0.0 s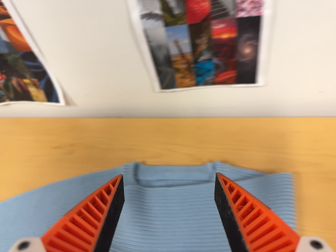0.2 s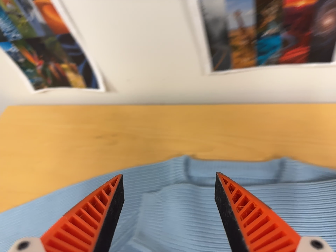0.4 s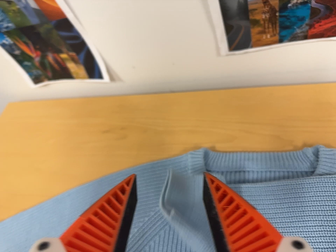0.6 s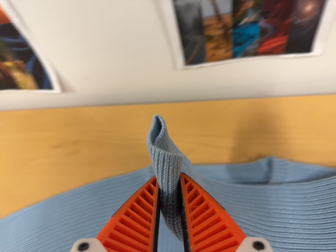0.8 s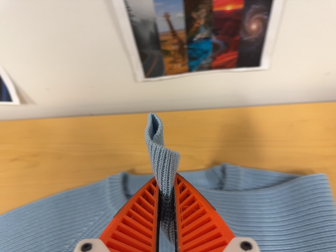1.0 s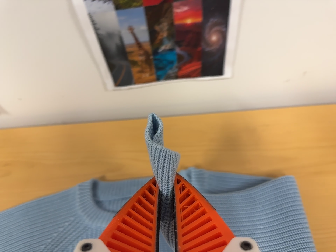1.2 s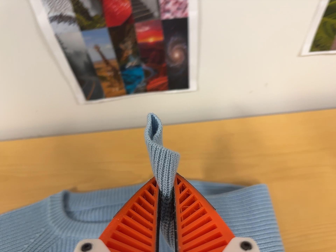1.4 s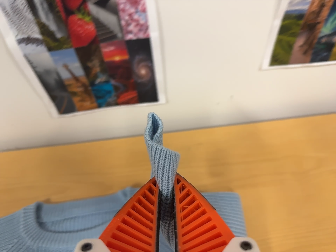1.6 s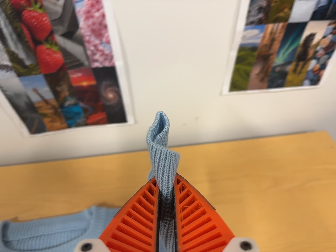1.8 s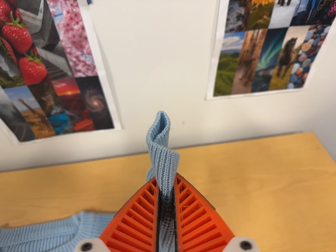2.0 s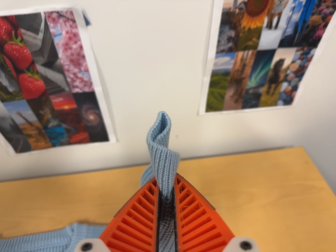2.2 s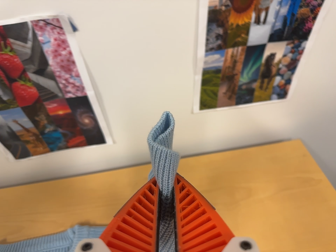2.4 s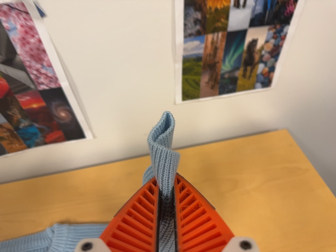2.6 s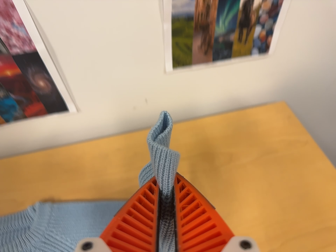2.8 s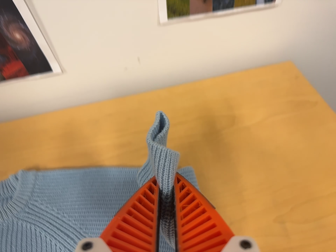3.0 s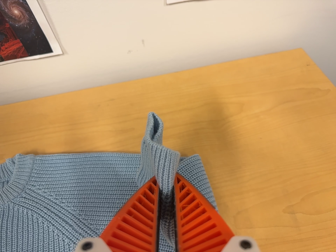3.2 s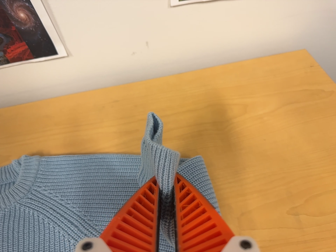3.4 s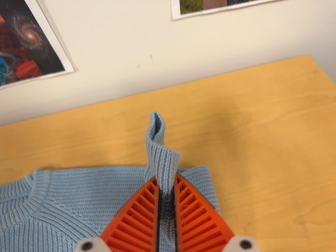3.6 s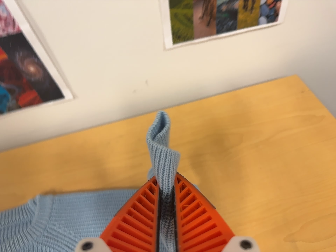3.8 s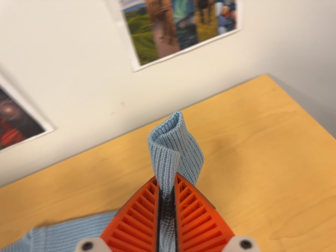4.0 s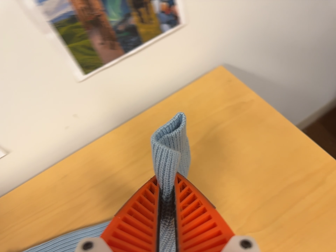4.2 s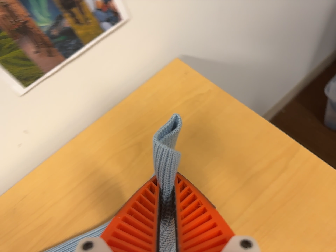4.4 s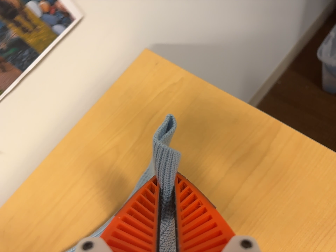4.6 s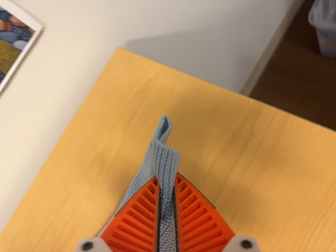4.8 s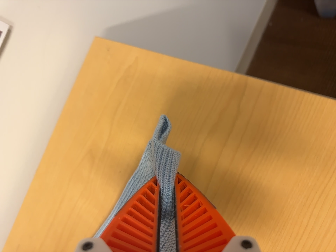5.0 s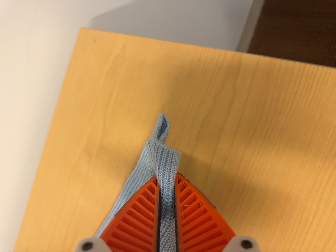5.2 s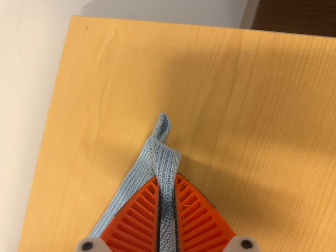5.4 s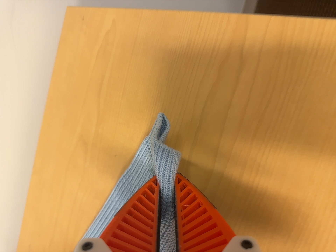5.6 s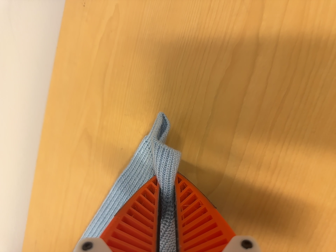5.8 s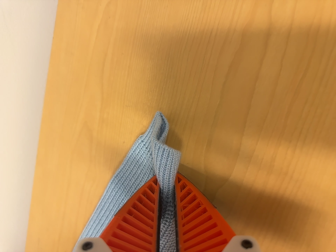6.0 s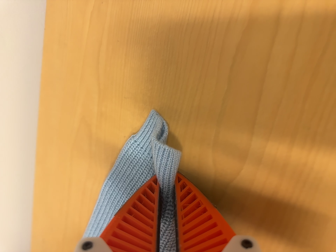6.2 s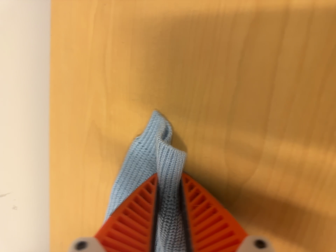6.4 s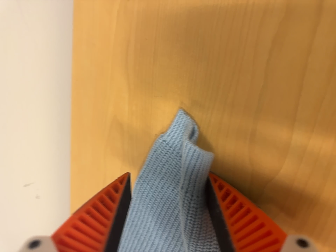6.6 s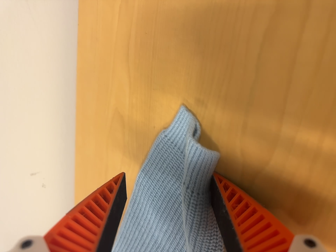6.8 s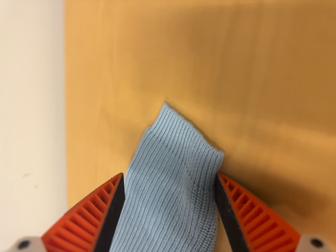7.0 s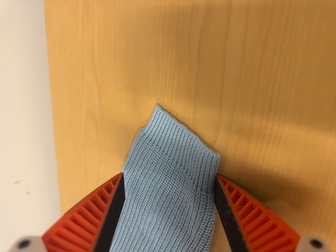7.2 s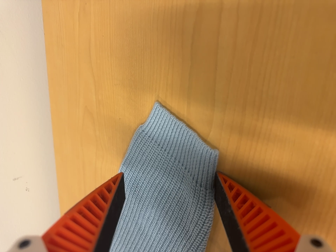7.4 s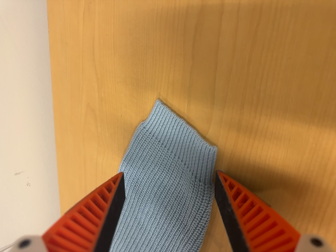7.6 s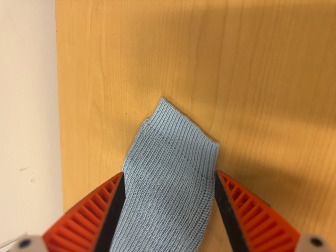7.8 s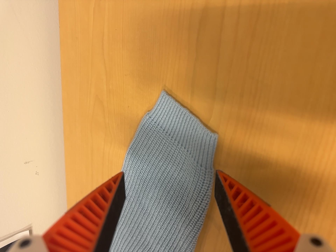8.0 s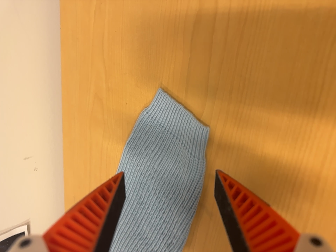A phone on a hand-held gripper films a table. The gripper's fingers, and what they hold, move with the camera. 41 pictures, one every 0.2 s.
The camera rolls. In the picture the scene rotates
counterclockwise.
0.0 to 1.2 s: The camera swings to its right by about 15 degrees, and the scene slides to the left. It travels forward, about 8 cm, so what stands in front looms larger.
1.2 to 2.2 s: The camera travels to its right, backward and toward the top of its view, about 16 cm, so close, fixed things drift to the left.
2.2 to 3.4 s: The camera travels forward and toward the bottom of its view, about 14 cm, so what stands in front looms larger. Its aim tips toward the bottom of its view by about 10 degrees, and the scene shifts upward.
3.4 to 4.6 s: The camera travels to its right, about 26 cm, so close, fixed things drift to the left. It rolls about its line of sight by about 45 degrees, and the scene rotates counterclockwise.
4.6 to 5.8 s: The camera travels forward and to its right, about 12 cm, so what stands in front looms larger. Its aim tips toward the bottom of its view by about 15 degrees, and the scene shifts upward. It rolls about its line of sight by about 20 degrees, and the scene rotates counterclockwise.
5.8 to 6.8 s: The camera shifts only a little, or ends up much as it began.
6.8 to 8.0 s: The camera travels backward, about 6 cm, so what stands in front gets smaller.
The film runs backward here.
